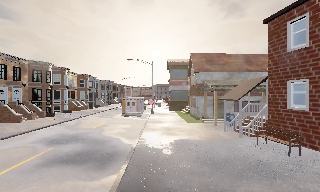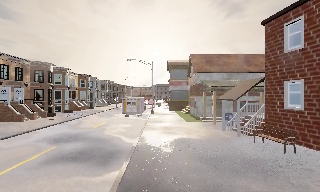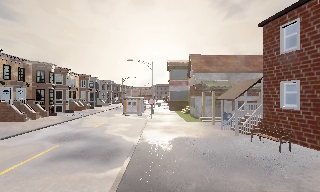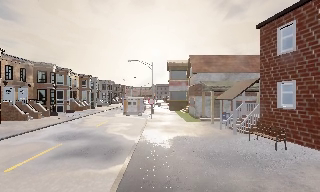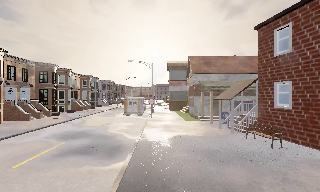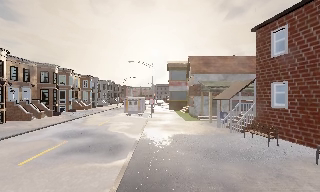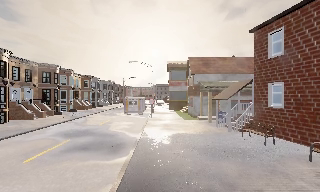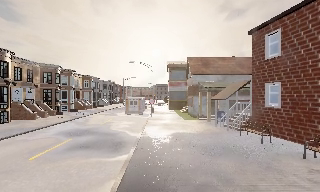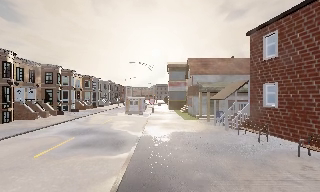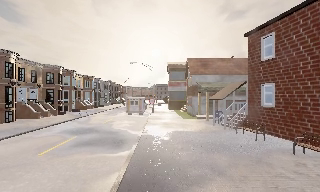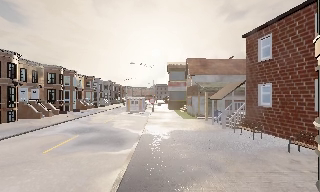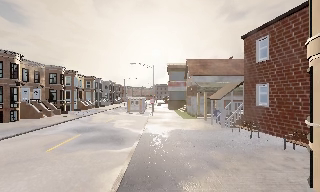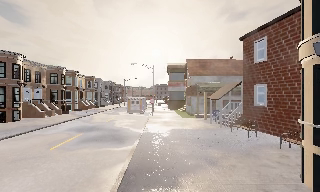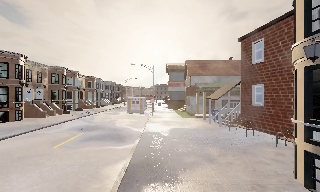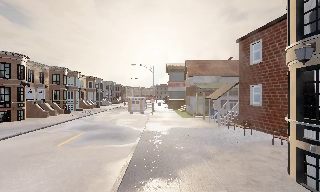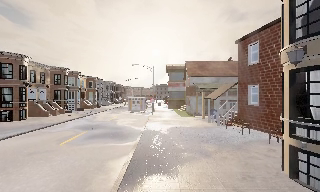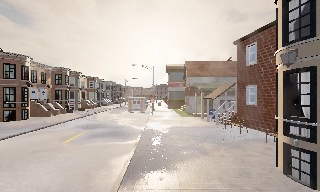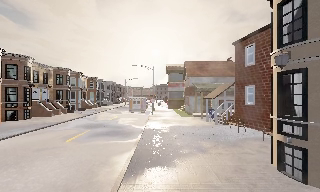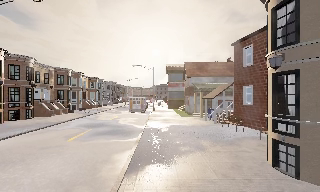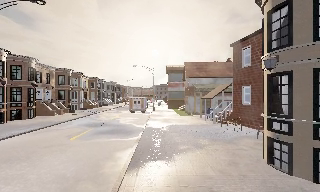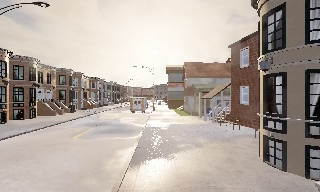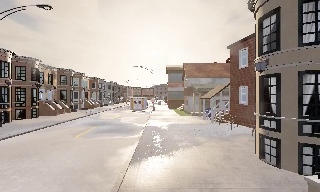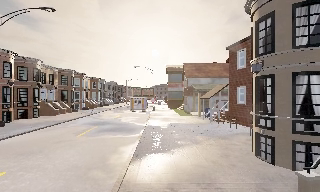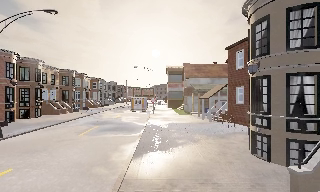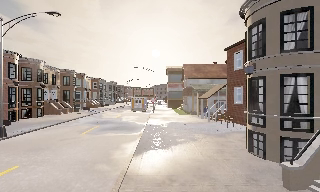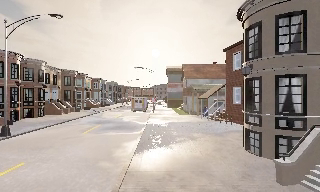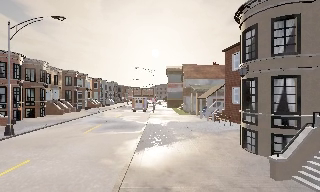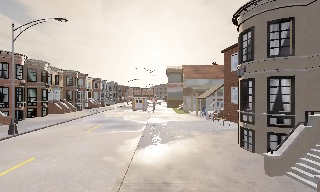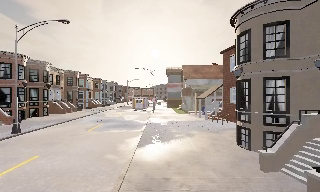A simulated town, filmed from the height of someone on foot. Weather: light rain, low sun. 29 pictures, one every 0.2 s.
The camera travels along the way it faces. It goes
backward.
0.0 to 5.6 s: The camera travels backward, about 7 m, so what stands in front gets smaller.
The film runs backward here.
